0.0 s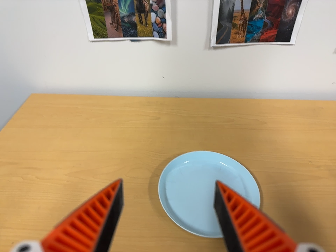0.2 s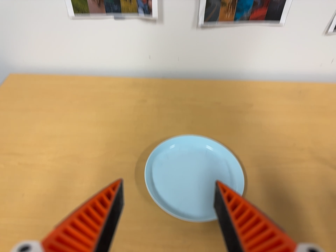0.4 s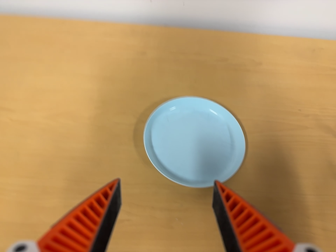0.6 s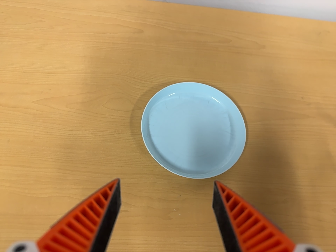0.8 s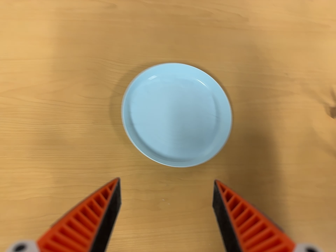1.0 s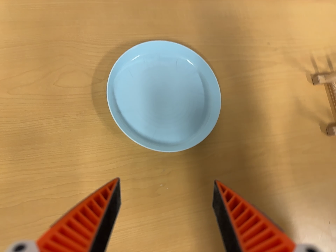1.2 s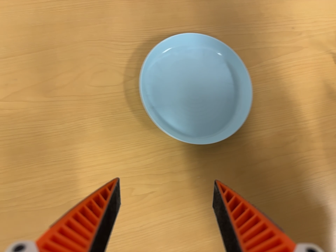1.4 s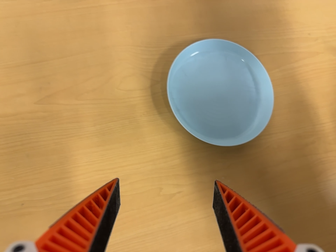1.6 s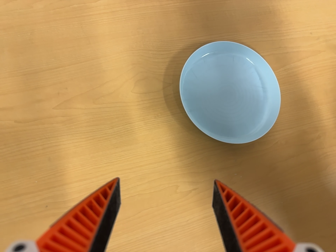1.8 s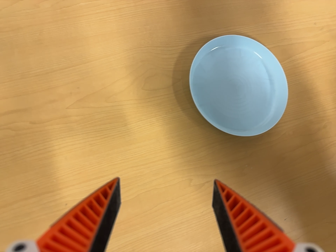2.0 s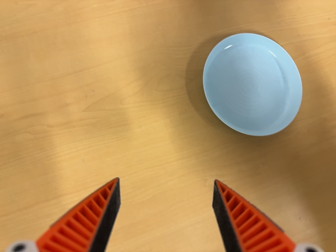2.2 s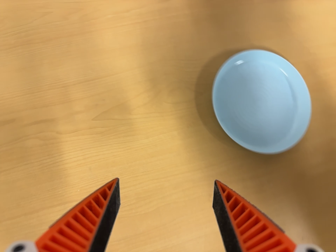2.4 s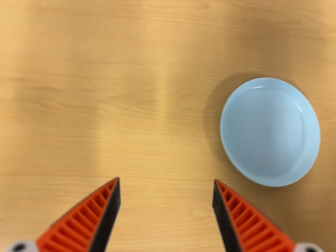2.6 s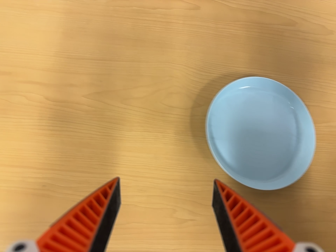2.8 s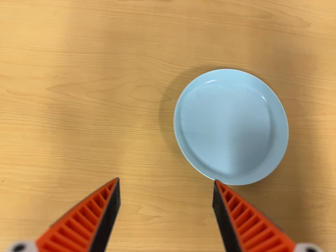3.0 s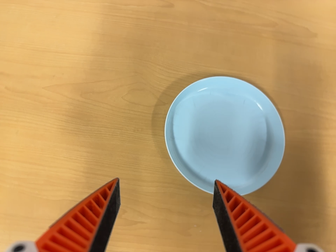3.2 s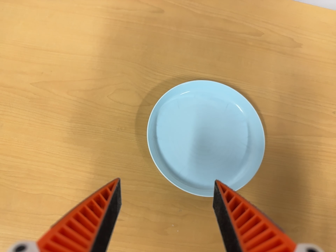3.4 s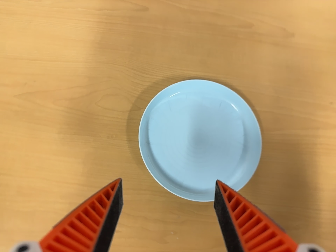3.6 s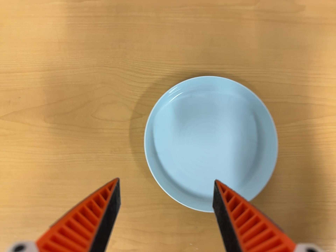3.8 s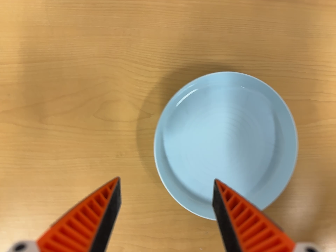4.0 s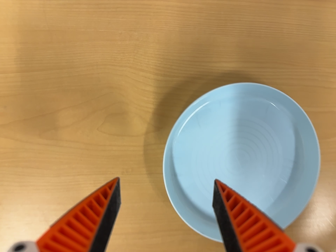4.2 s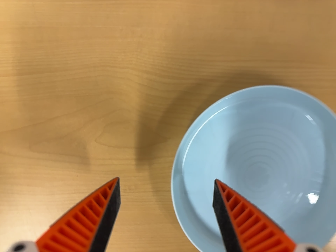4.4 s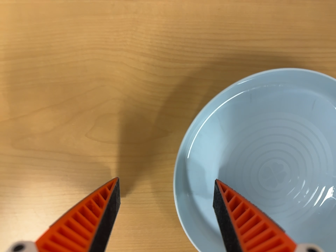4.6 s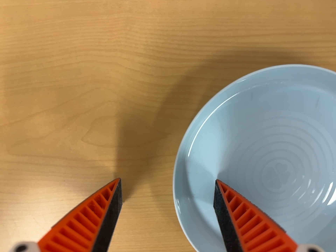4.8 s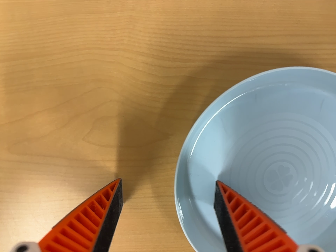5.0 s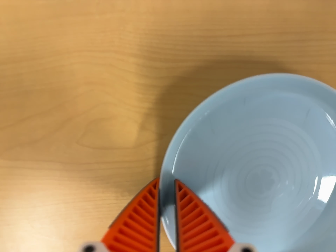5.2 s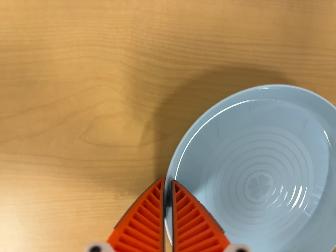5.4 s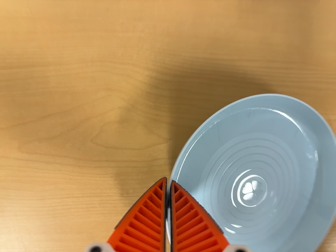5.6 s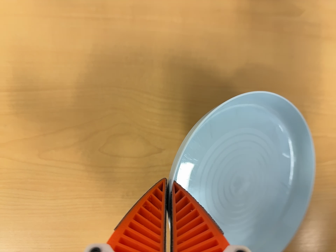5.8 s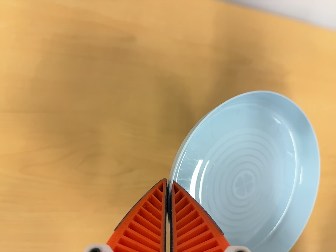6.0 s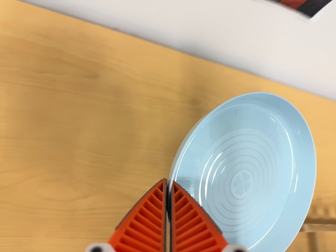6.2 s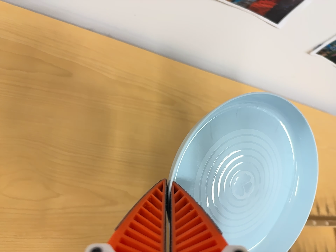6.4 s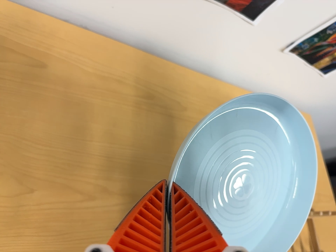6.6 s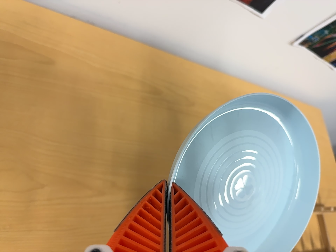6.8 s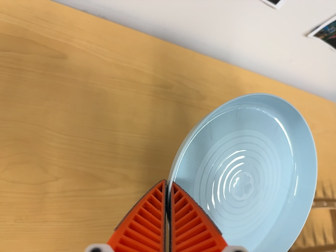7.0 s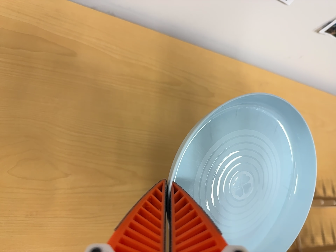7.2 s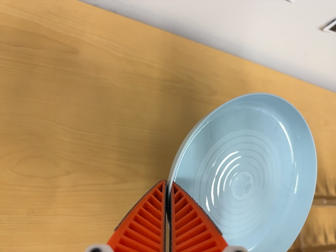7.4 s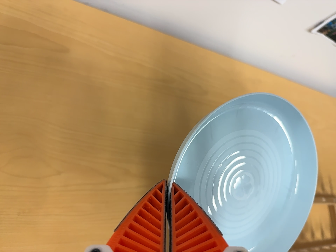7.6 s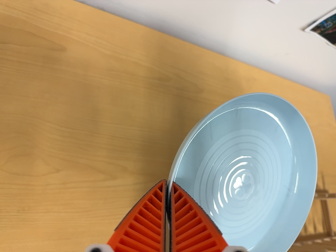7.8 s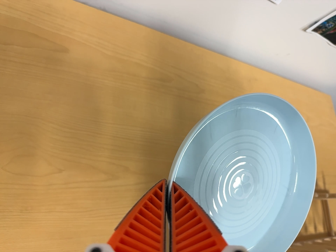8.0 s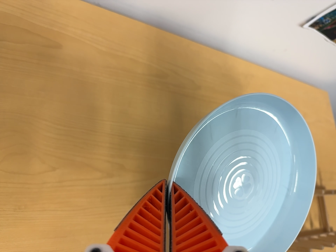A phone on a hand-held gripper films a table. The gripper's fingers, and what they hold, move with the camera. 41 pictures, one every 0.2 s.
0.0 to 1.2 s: The camera pans to its right by about 15 degrees. It travels toward the top of its view, to its left and forward, about 16 cm. Its aim tips toward the bottom of its view by about 40 degrees, and the scene shifts upward. It rolls about its line of sight by about 10 degrees, and the scene rotates counterclockwise.
1.2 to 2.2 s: The camera travels to its left, about 14 cm, so close, fixed things drift to the right.
2.2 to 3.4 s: The camera travels to its right, about 20 cm, so close, fixed things drift to the left. Its aim tips toward the top of its view by about 10 degrees. It rolls about its line of sight by about 20 degrees, and the scene rotates clockwise.
3.4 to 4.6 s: The camera travels forward and toward the top of its view, about 24 cm, so what stands in front looms larger. Its aim tips toward the bottom of its view by about 25 degrees.
4.6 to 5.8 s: The camera swings to its right by about 15 degrees, and the scene slides to the left. It travels backward, about 14 cm, so what stands in front gets smaller. Its aim tips toward the top of its view by about 20 degrees, and the scene shifts downward.
5.8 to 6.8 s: The camera swings to its right by about 15 degrees, and the scene slides to the left. It travels toward the bottom of its view and backward, about 8 cm. Its aim tips toward the top of its view by about 10 degrees.
6.8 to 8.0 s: The camera shifts only a little, or ends up much as it began.
The film runs forward here.
